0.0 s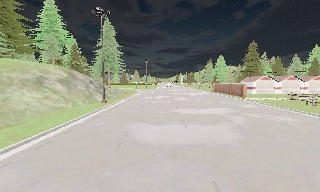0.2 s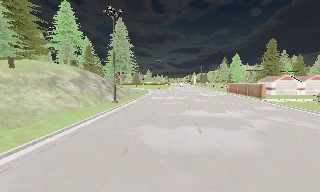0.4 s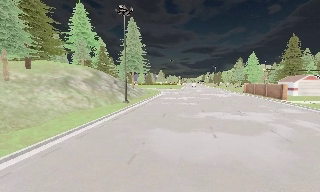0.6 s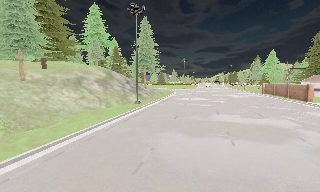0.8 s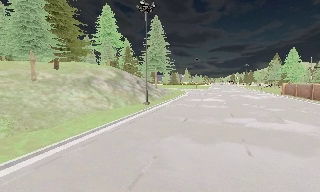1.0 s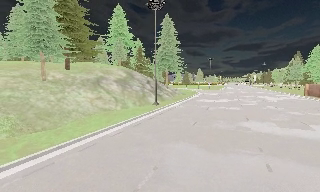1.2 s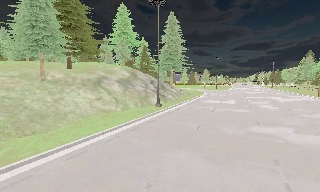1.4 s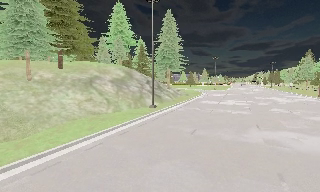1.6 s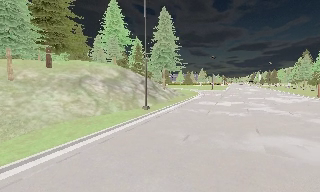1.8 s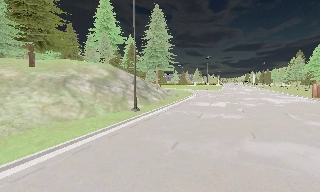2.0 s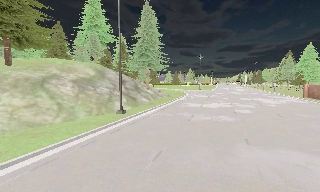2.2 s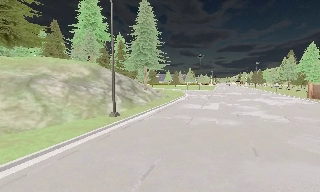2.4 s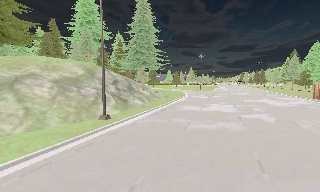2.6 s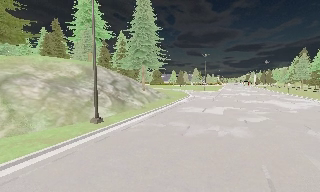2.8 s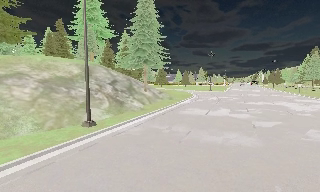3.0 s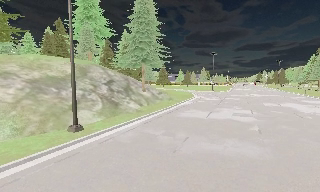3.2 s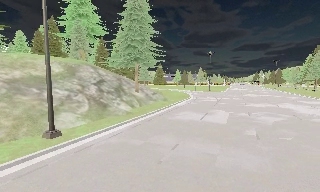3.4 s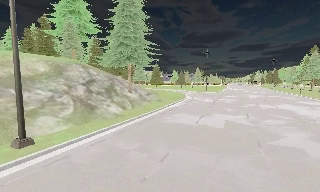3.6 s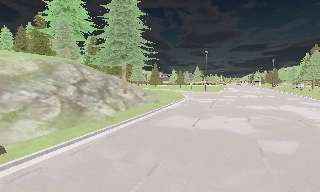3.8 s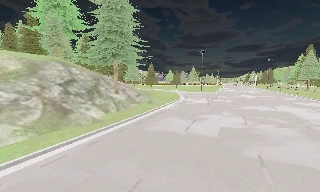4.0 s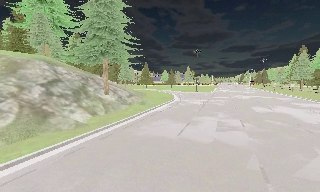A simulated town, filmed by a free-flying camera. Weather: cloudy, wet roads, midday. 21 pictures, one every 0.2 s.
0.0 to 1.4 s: The camera pans to its left, which is counterclockwise from overhead, by about 25 degrees. It travels forward, about 6 m, so what stands in front looms larger.
1.4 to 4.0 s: The camera travels forward and to its right, about 14 m, so what stands in front looms larger.
The film runs forward here.
